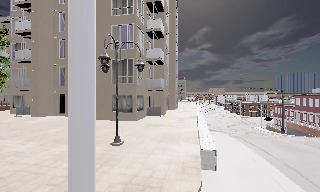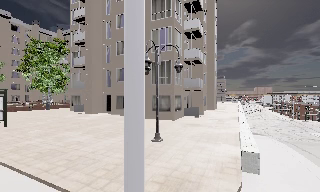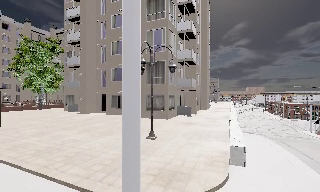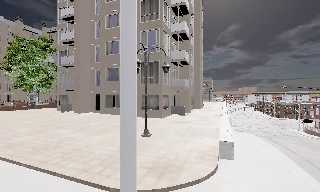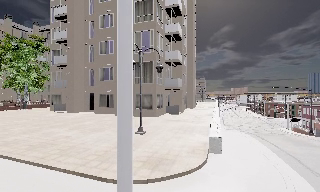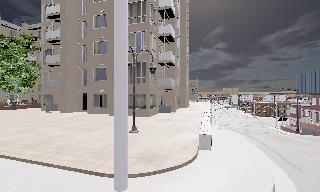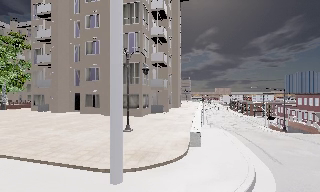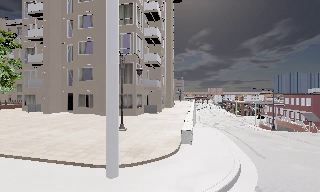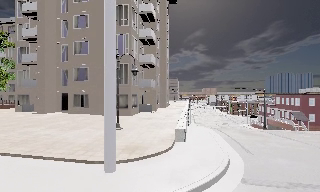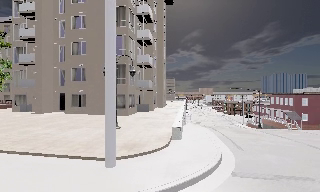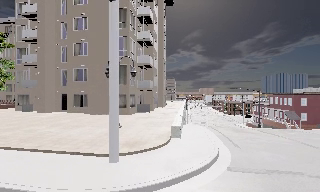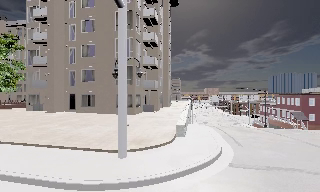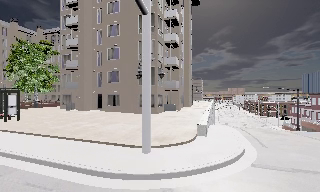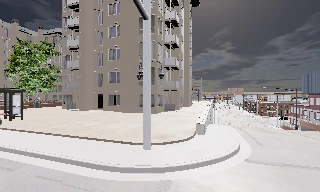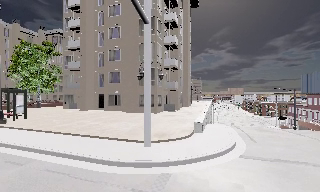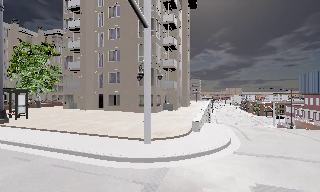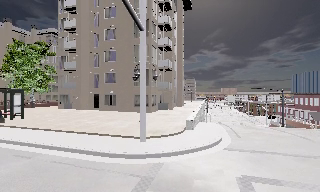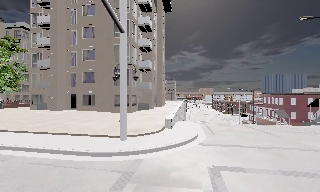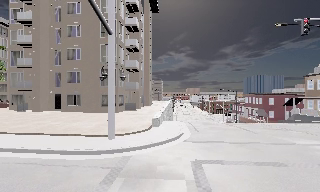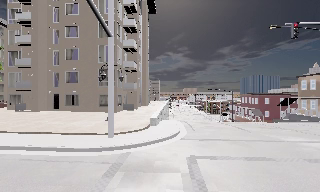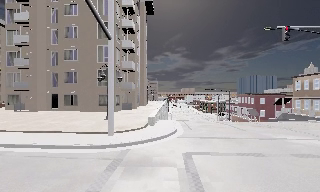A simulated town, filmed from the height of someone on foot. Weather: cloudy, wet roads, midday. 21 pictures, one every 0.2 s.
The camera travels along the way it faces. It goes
backward.
0.0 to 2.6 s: The camera travels backward, about 4.5 m, so what stands in front gets smaller.
2.6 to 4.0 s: The camera swings to its right by about 15 degrees, and the scene slides to the left. It travels backward, about 2.5 m, so what stands in front gets smaller.
The film runs backward here.
